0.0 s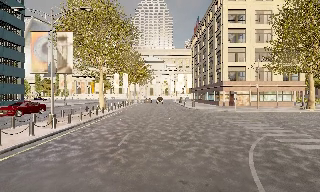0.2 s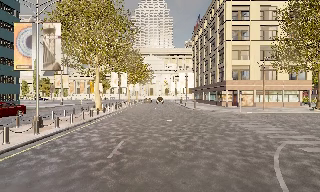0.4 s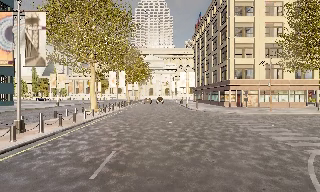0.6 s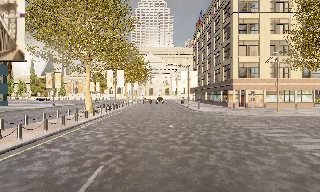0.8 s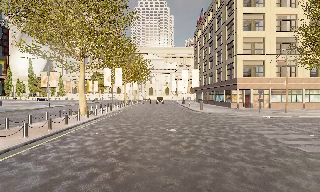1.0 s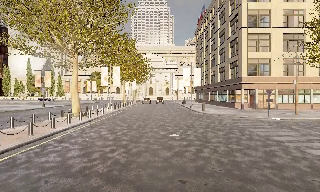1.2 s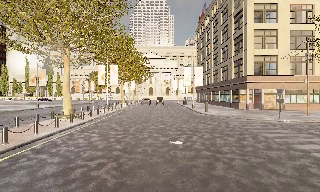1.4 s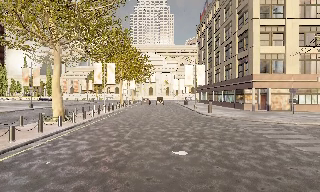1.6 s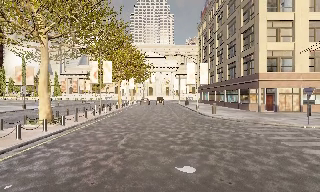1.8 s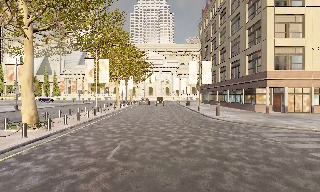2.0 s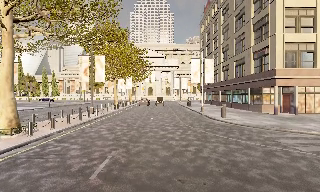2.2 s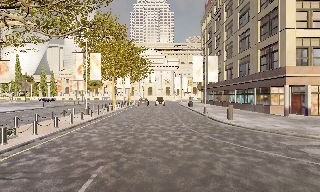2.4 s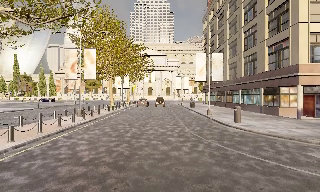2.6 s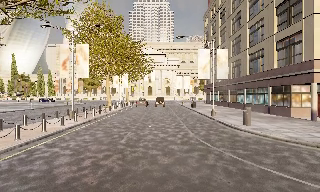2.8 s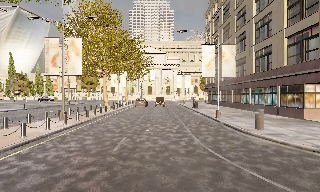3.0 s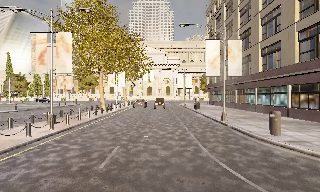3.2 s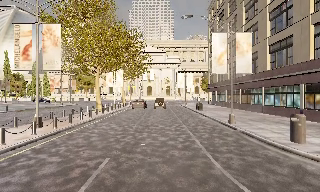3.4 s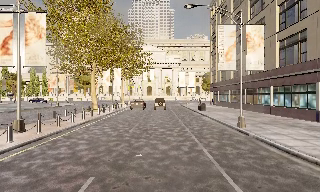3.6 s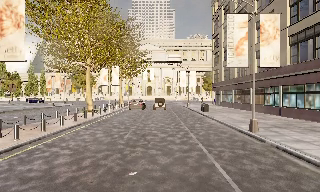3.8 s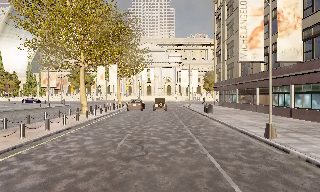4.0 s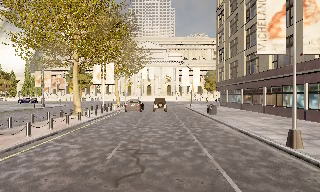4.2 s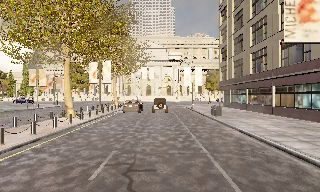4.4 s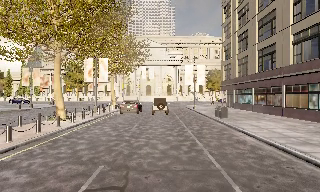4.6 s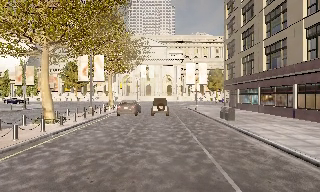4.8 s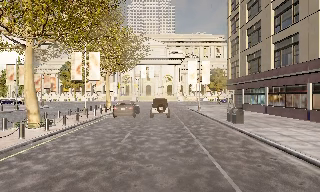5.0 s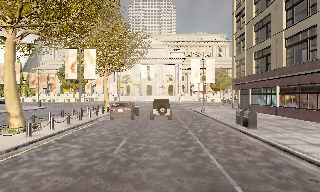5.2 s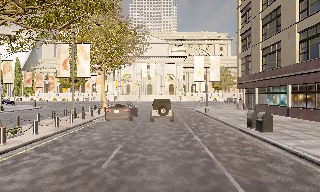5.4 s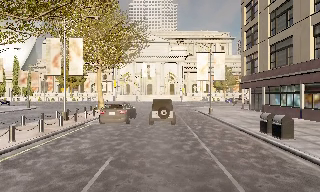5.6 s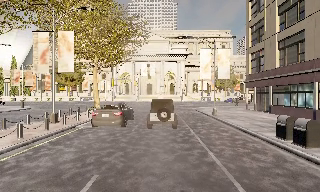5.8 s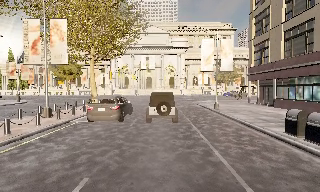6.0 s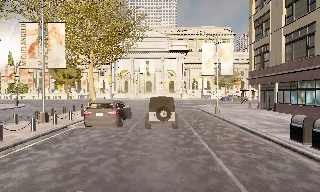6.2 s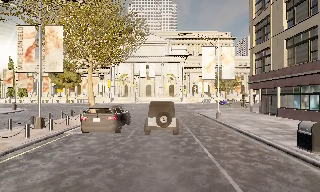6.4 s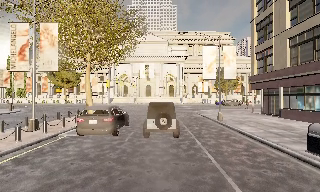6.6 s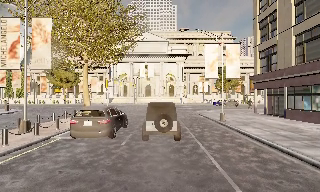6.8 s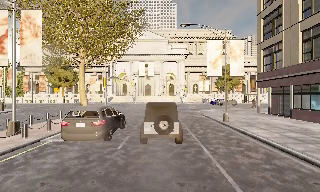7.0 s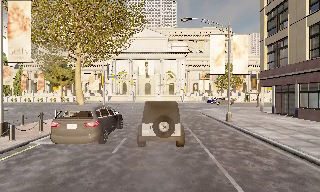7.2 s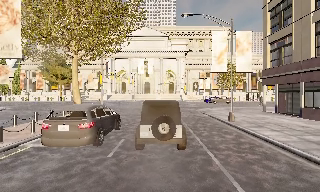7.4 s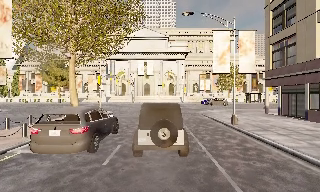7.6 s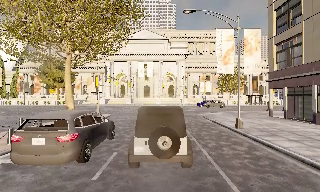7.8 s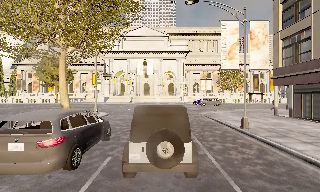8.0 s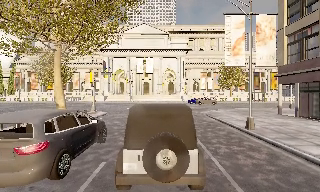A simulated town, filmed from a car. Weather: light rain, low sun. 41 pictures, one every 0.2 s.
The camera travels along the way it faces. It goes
forward.
0.0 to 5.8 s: The camera travels forward, about 40 m, so what stands in front looms larger.
5.8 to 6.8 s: The camera travels forward, about 2.5 m, so what stands in front looms larger. It gains speed.
6.8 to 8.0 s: The camera travels forward, about 3.5 m, so what stands in front looms larger.
The film runs forward here.
